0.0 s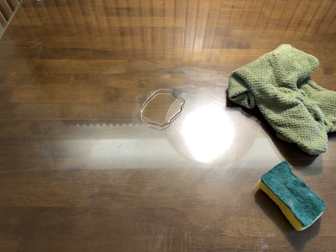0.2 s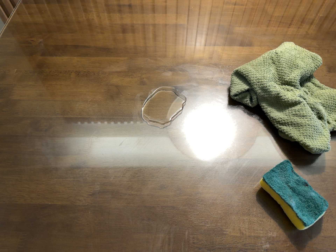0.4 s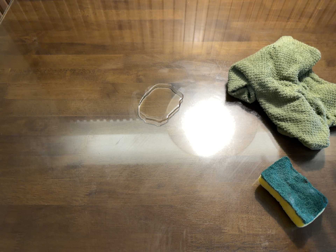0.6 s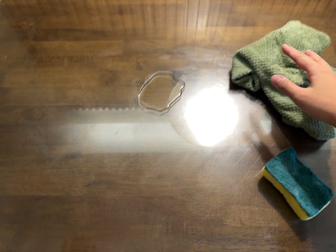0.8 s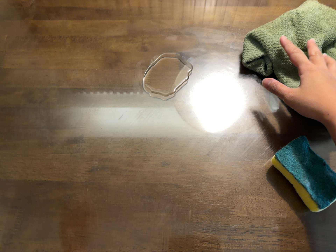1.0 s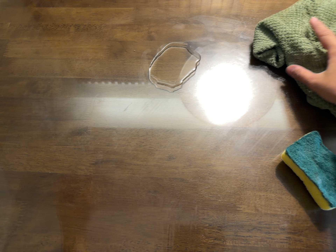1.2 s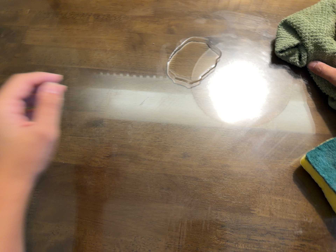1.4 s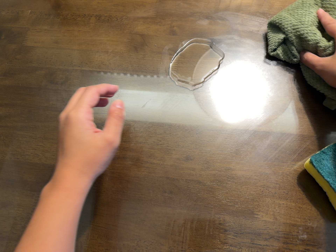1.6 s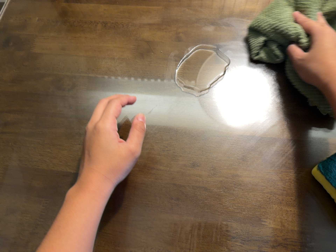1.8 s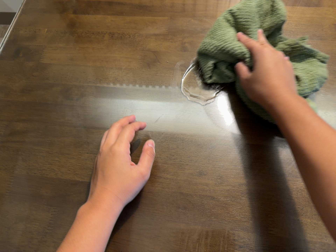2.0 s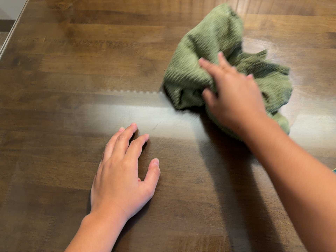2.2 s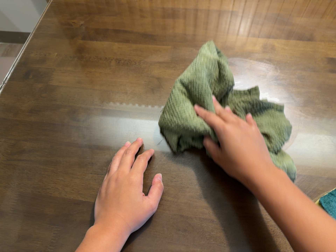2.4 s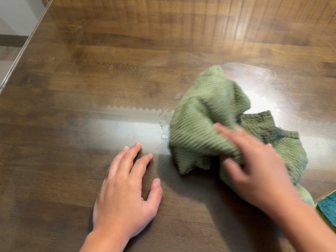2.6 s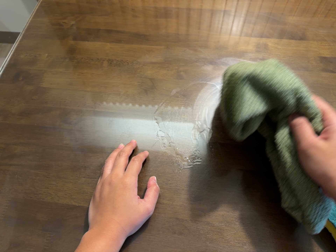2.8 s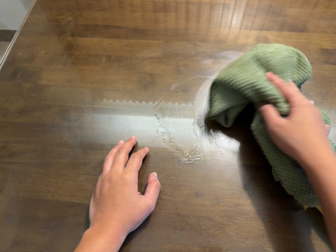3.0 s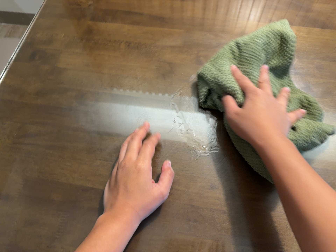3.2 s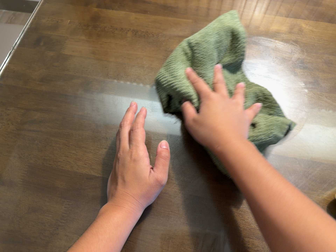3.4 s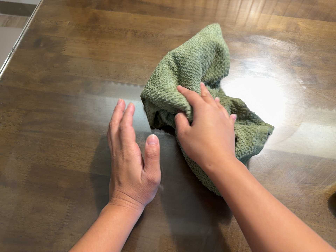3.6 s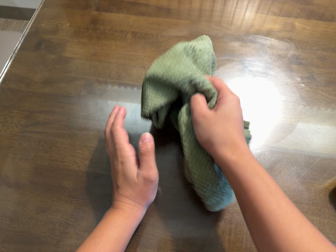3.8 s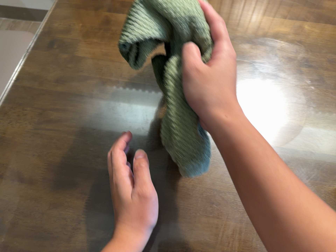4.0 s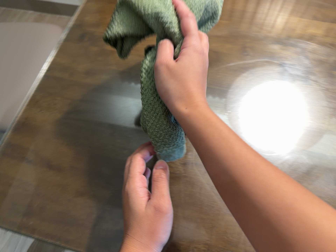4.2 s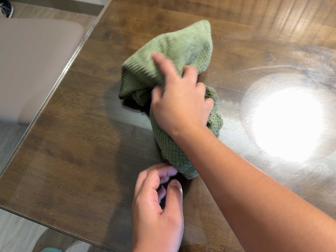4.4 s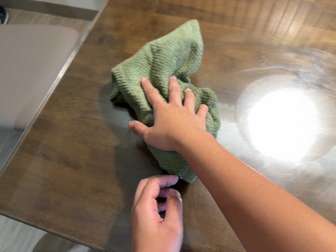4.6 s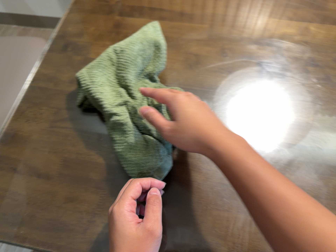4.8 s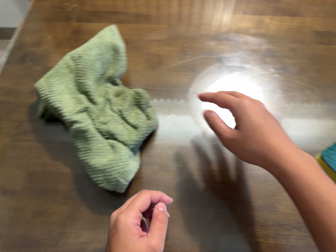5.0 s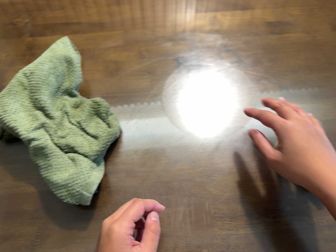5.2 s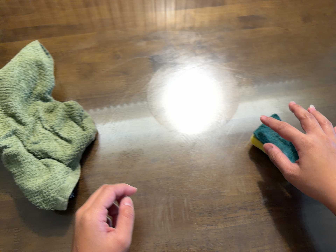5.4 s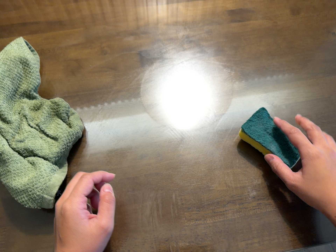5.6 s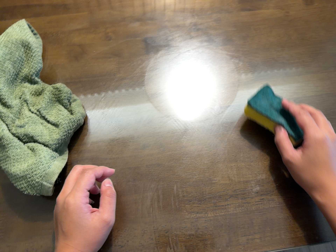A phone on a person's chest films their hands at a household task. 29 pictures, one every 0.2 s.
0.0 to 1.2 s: The camera travels forward, about 6 cm, so what stands in front looms larger. Its aim tips toward the bottom of its view by about 10 degrees, and the scene shifts upward.
1.2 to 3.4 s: The camera travels to its left, about 6 cm, so close, fixed things drift to the right.
3.4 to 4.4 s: The camera travels to its left, about 6 cm, so close, fixed things drift to the right.
4.4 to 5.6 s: The camera pans to its right by about 15 degrees. It travels to its right, about 12 cm, so close, fixed things drift to the left. It rolls about its line of sight by about 20 degrees, and the scene rotates counterclockwise.
The film runs forward here.
